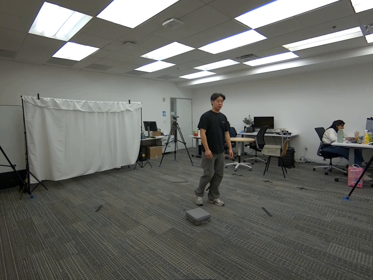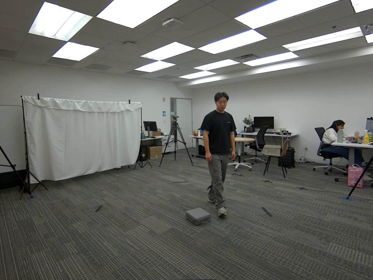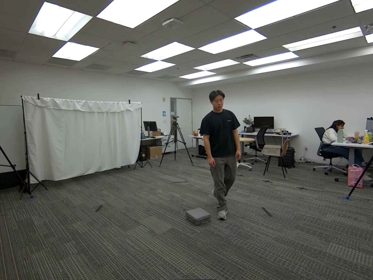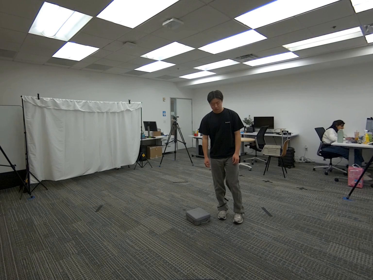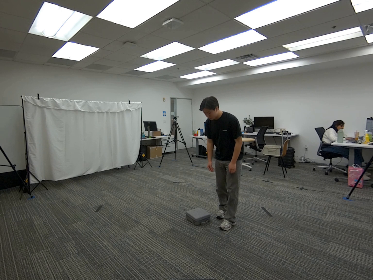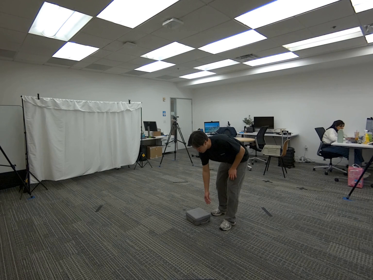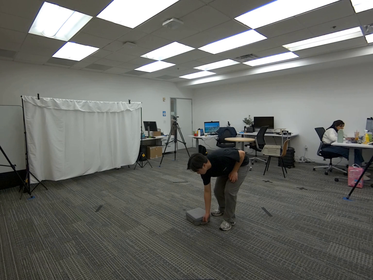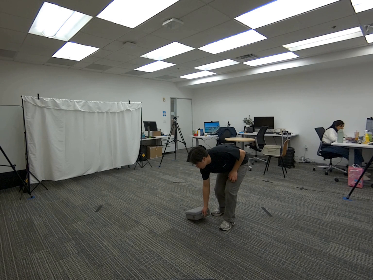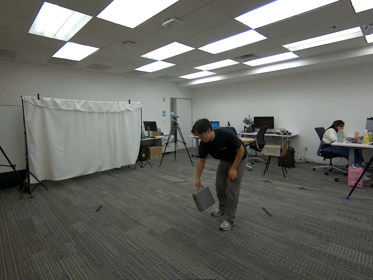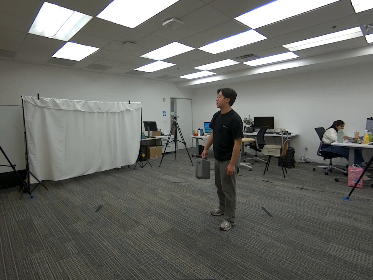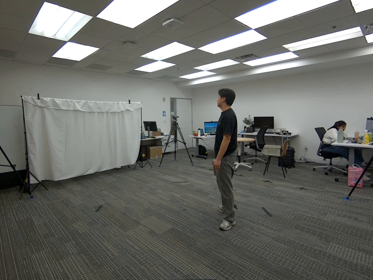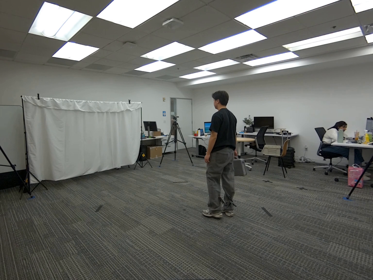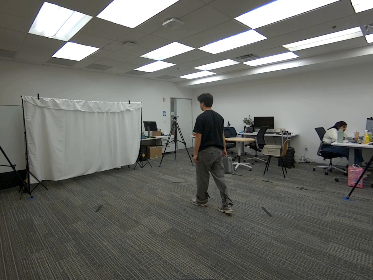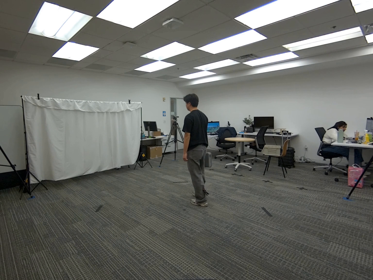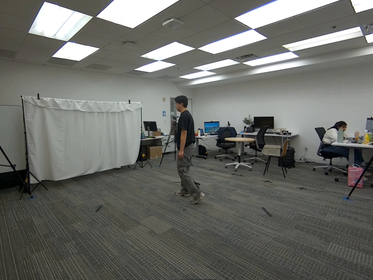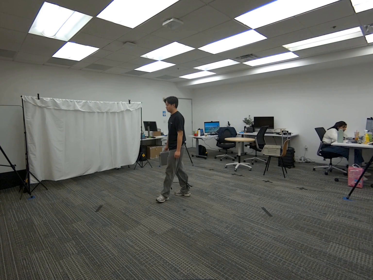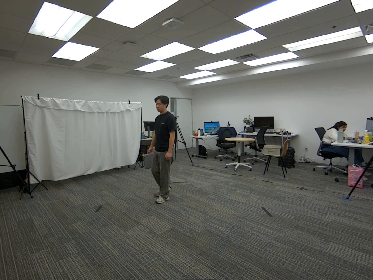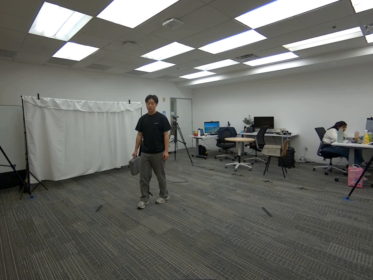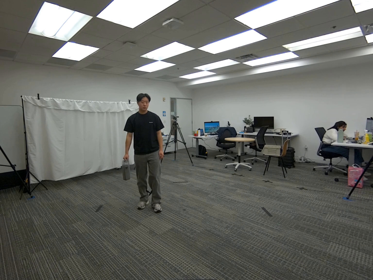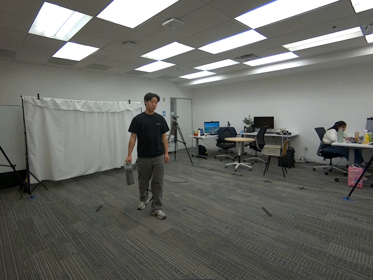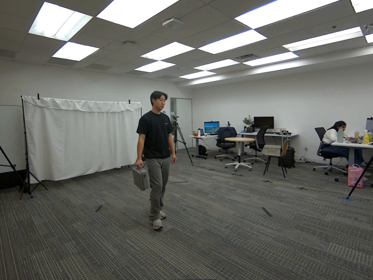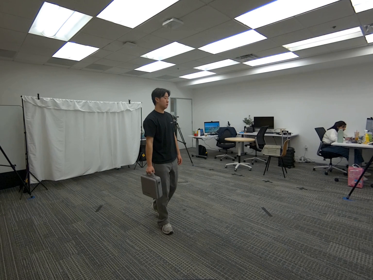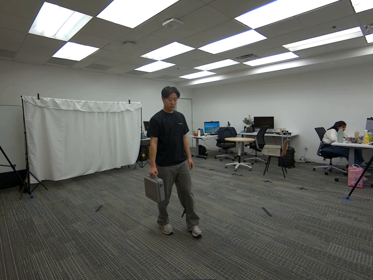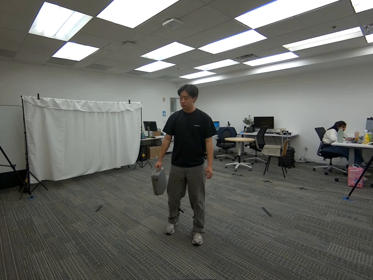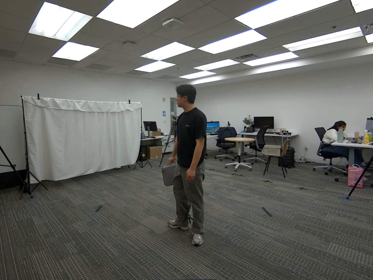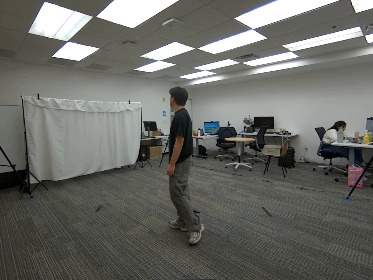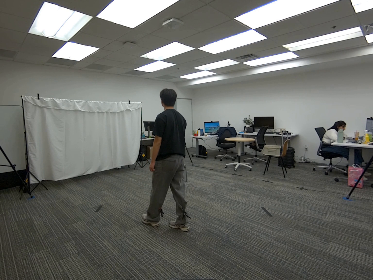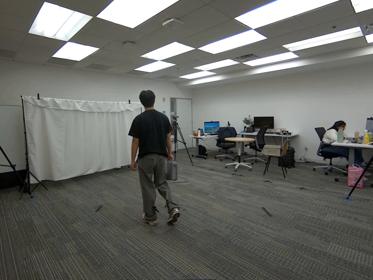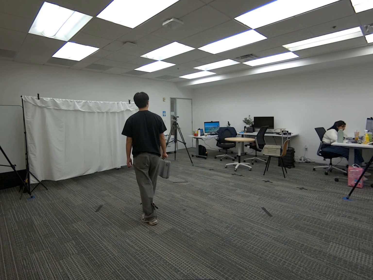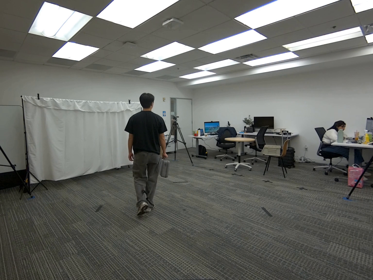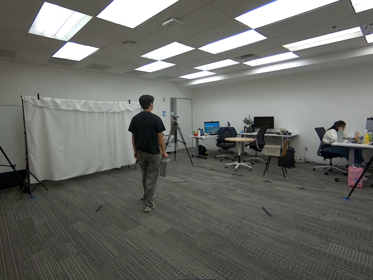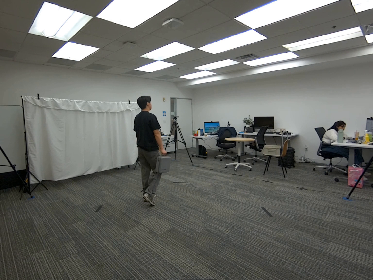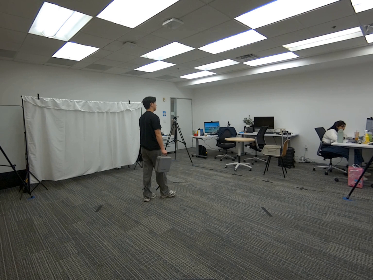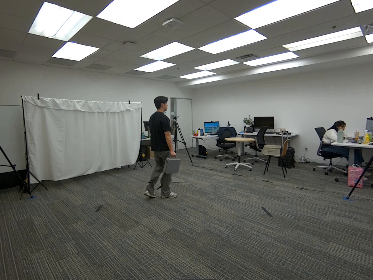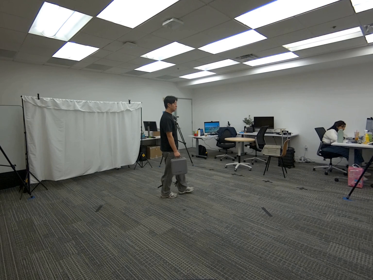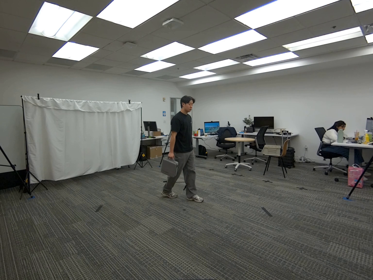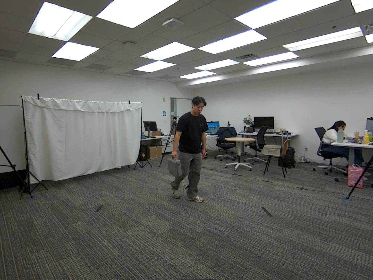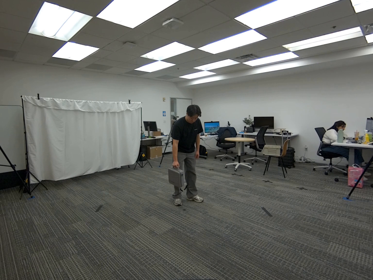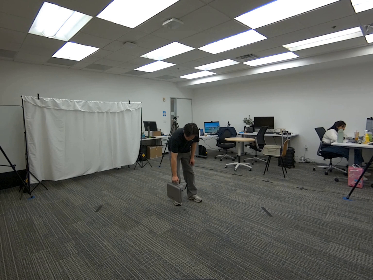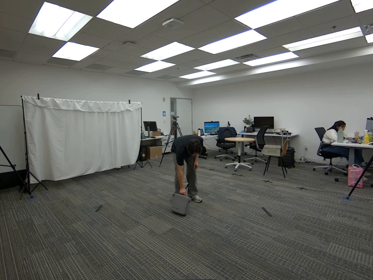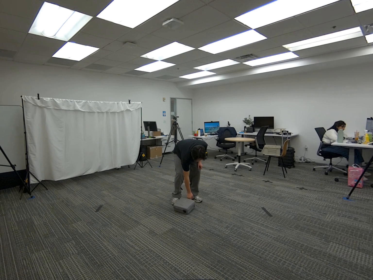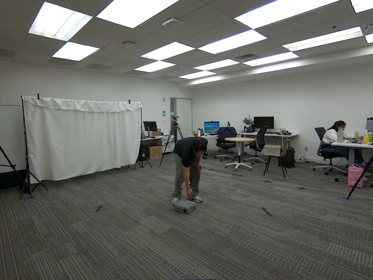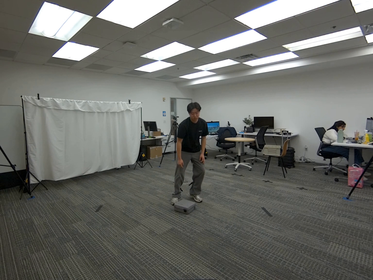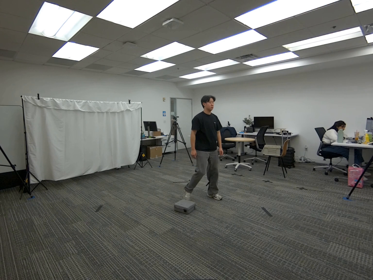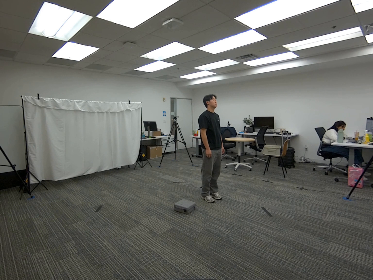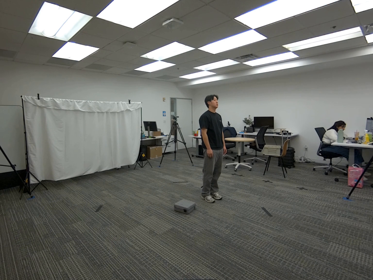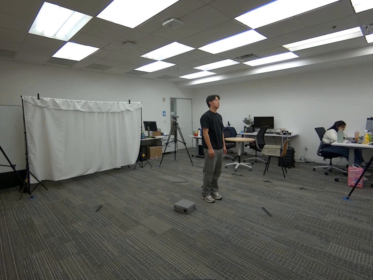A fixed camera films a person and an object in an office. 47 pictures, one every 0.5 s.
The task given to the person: Walk over to the gray case on the ground and pick up the gray case from the handle with your right hand, and walk within the bounding area and place it on the floor when done.
